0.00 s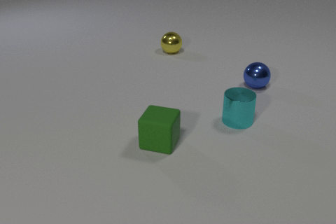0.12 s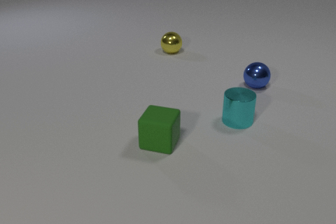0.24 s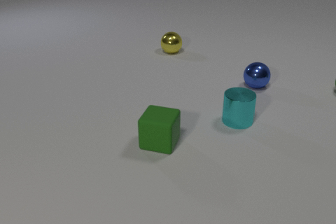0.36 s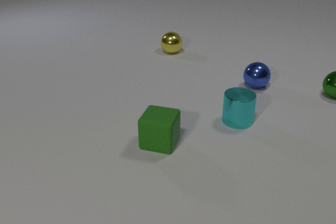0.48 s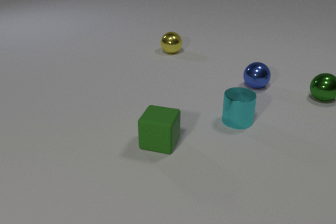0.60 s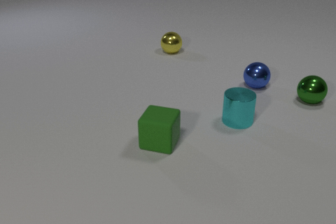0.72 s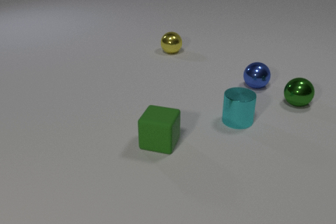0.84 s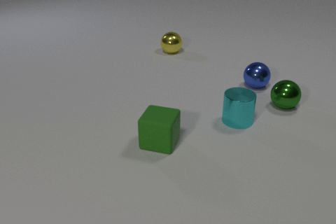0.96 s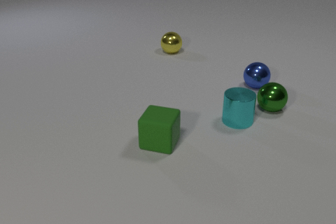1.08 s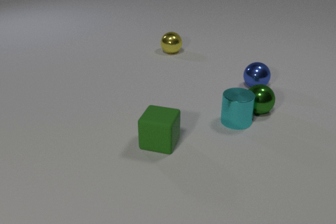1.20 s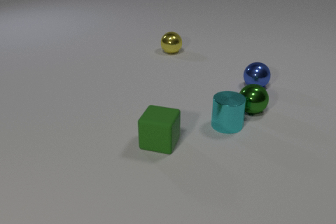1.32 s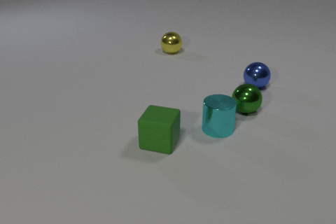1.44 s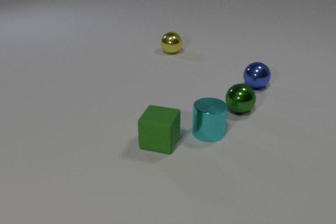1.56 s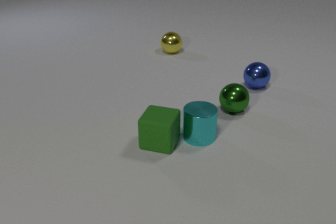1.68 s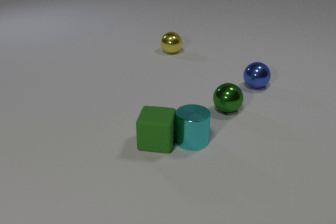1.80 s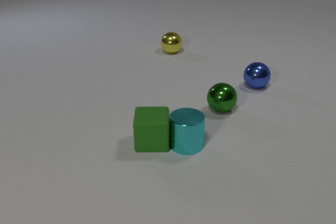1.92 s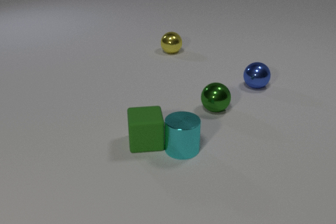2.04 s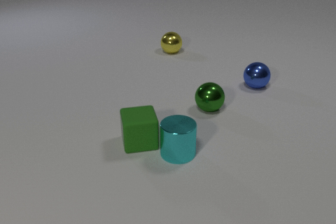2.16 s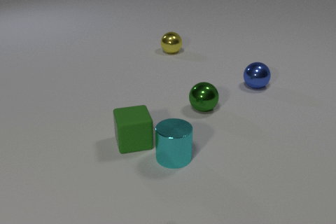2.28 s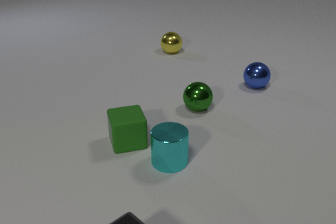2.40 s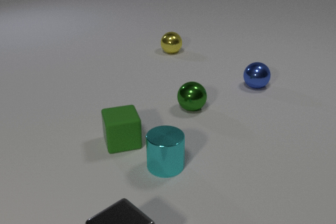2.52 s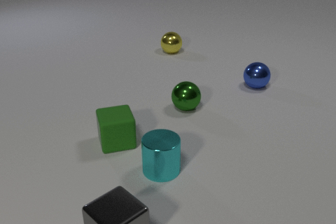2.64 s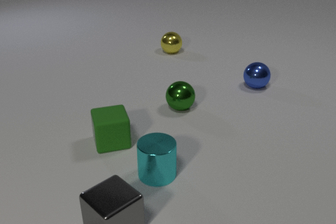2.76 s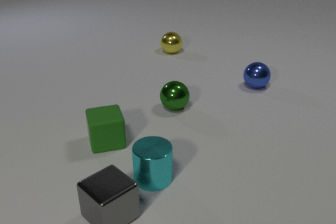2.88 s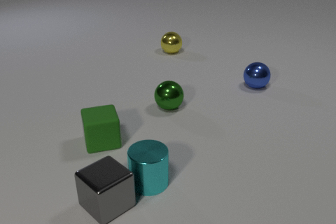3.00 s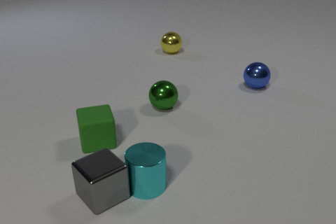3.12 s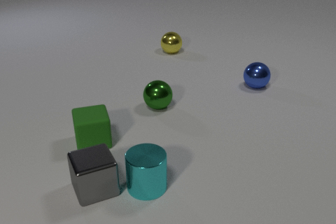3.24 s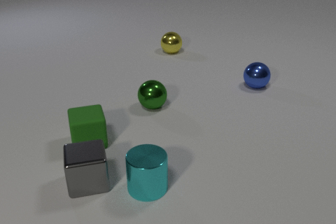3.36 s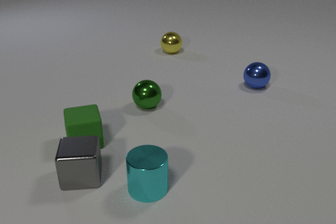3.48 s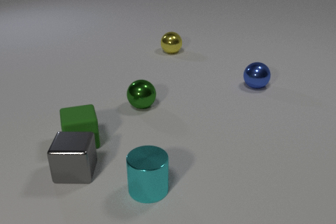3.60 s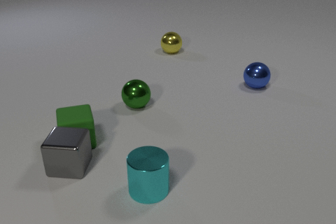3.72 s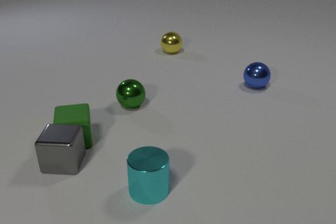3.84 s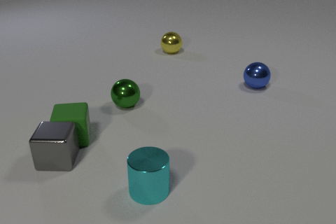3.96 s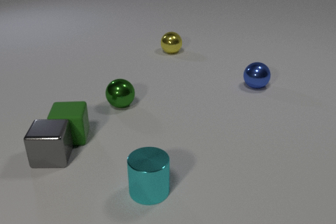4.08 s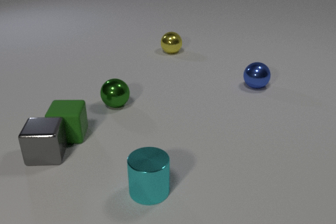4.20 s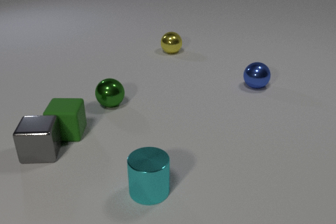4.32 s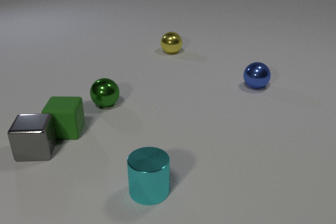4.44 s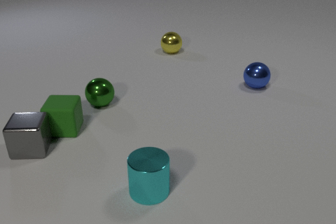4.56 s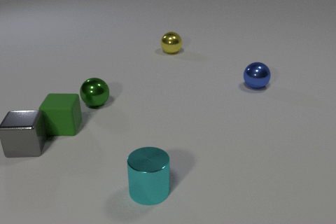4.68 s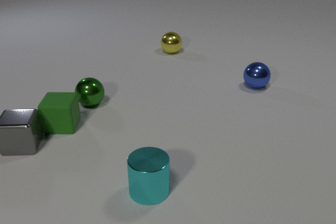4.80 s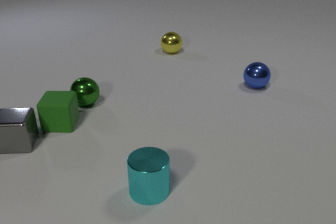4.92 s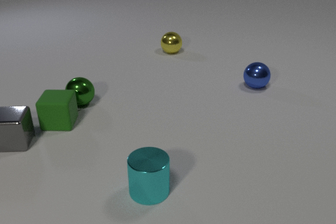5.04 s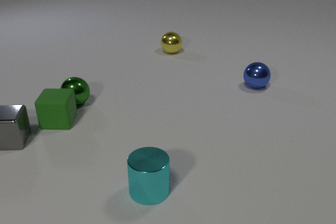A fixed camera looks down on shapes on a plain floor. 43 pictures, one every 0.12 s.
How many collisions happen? 4.
Are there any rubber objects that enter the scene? no.
How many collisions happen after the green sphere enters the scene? 4.
0.00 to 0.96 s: The green metal sphere comes in at the right edge, rolls to the left and toward the camera.
0.96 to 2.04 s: The green metal sphere rolls to the left. The cyan metal cylinder slides toward the camera and to the left. The green rubber cube slides to the left, spins counterclockwise seen from above by about 30 degrees, its near face sliding to the right. The green metal sphere and the cyan metal cylinder collide. The cyan metal cylinder and the green rubber cube collide.
2.04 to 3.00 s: The green metal sphere rolls to the left. The cyan metal cylinder slides toward the camera and to the left. The gray metal cube comes in at the bottom edge, slides away from the camera. The green rubber cube slides to the left. The cyan metal cylinder and the gray metal cube collide.
3.00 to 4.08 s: The green metal sphere rolls to the left. The gray metal cube slides away from the camera and to the left, spins so that its near face slides to the left, clockwise seen from above. The green rubber cube slides to the left and away from the camera. The gray metal cube and the green rubber cube collide.
4.08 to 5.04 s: The green metal sphere rolls to the left. The gray metal cube slides away from the camera and to the left. The green rubber cube slides away from the camera.
